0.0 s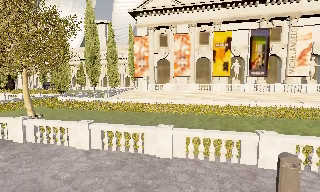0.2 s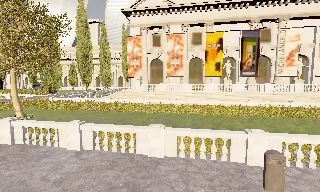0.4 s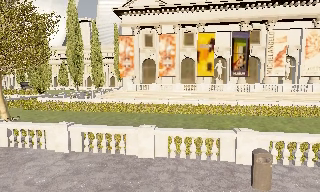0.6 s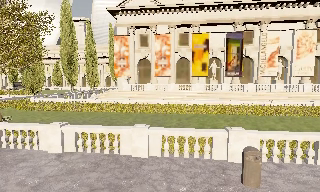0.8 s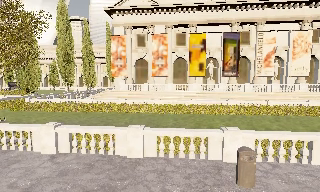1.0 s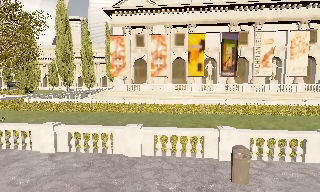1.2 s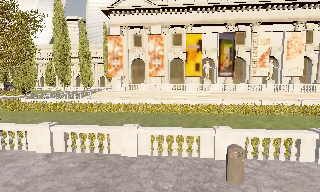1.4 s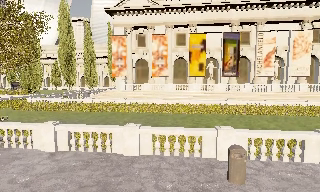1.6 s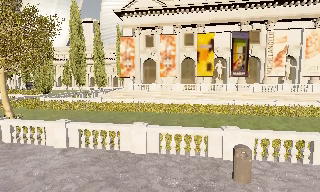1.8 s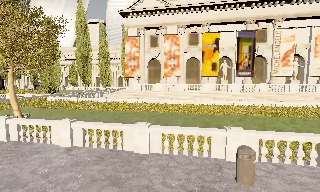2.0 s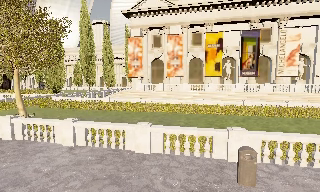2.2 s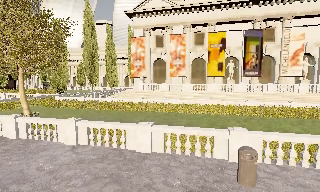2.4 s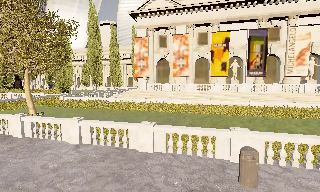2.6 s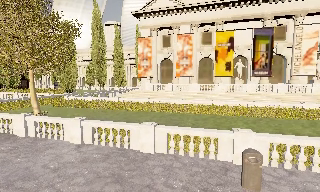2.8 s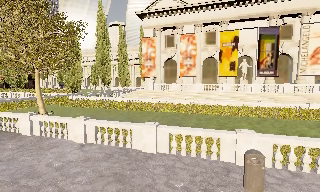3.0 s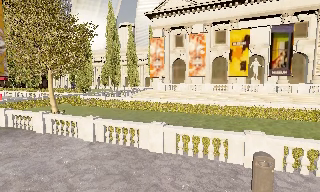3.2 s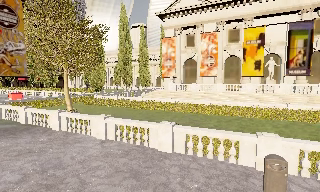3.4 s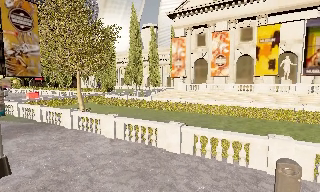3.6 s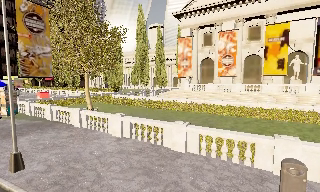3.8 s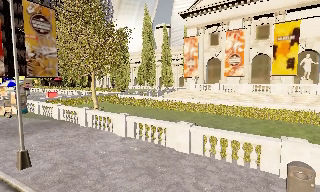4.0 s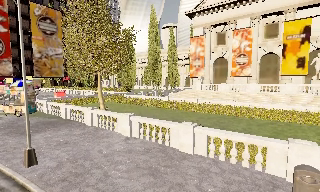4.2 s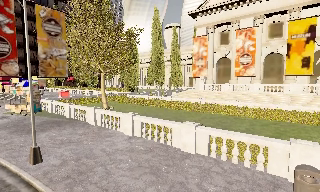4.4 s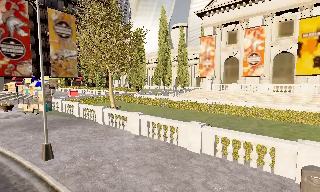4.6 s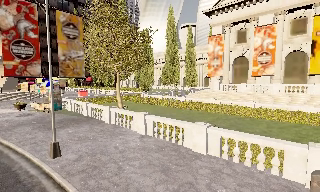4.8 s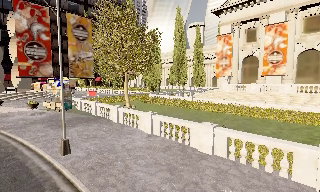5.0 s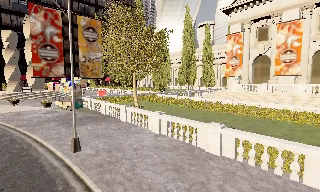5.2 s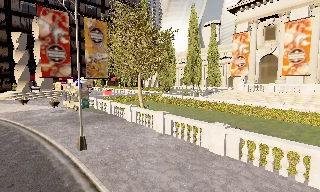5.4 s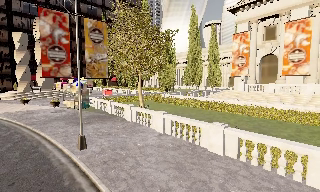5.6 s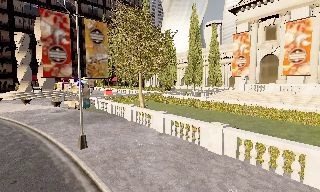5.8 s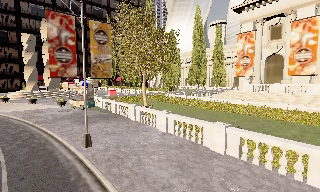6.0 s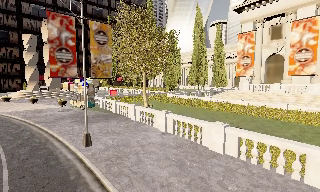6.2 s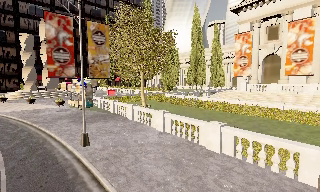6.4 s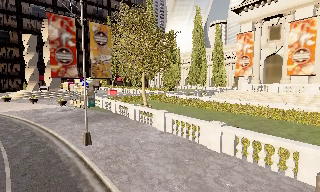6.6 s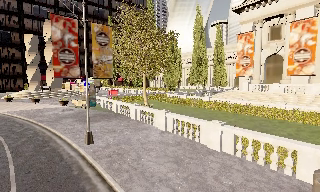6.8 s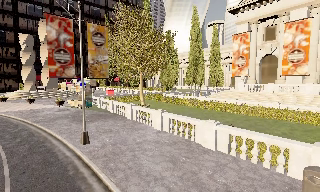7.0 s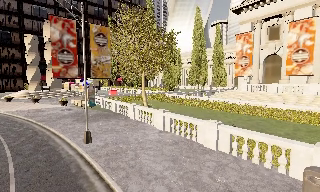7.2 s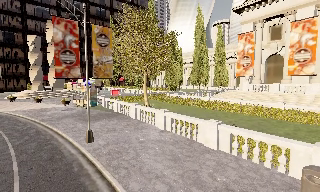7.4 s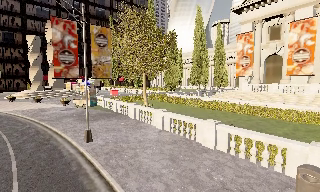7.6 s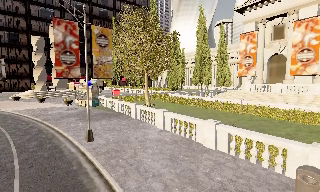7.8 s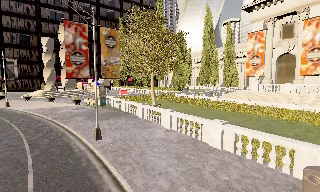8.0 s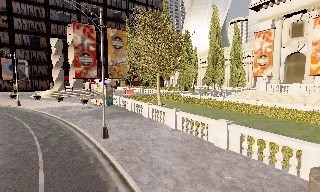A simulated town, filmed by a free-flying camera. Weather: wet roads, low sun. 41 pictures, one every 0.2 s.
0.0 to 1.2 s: The camera travels to its right, about 0.5 m, so close, fixed things drift to the left.
1.2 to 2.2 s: The camera shifts only a little, or ends up much as it began.
2.2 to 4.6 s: The camera pans to its left, which is counterclockwise from overhead, by about 30 degrees. It travels to its right, about 1 m.
4.6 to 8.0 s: The camera swings to its left by about 15 degrees, and the scene slides to the right. It travels backward and to its right, about 1.5 m, so what stands in front gets smaller.
The film runs backward here.
